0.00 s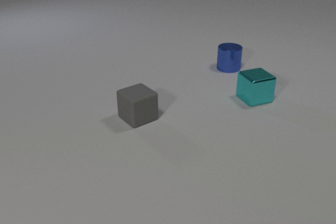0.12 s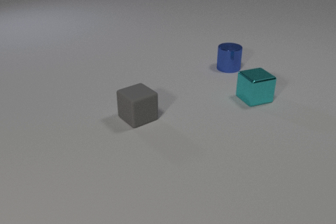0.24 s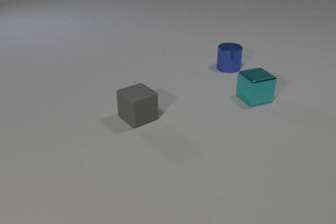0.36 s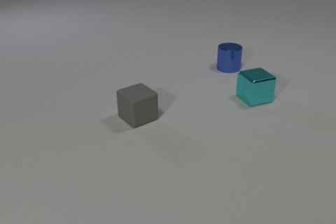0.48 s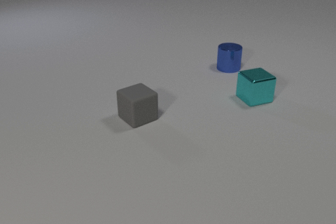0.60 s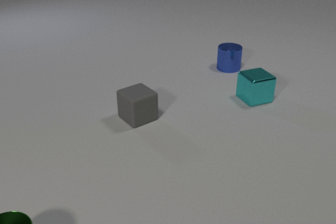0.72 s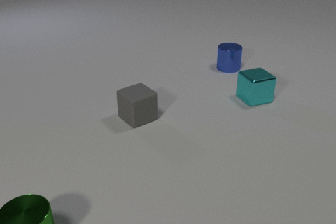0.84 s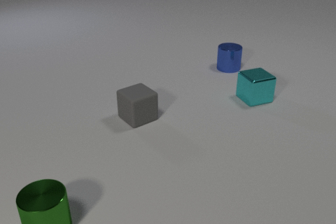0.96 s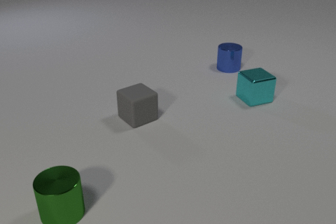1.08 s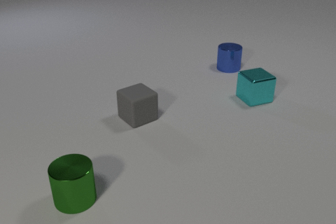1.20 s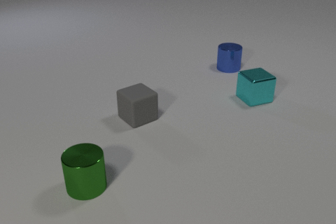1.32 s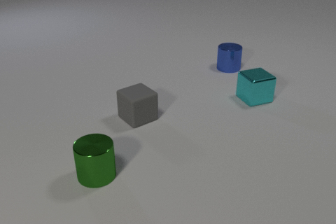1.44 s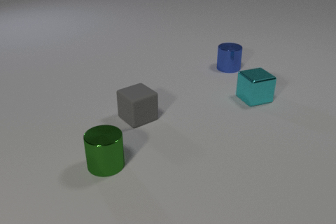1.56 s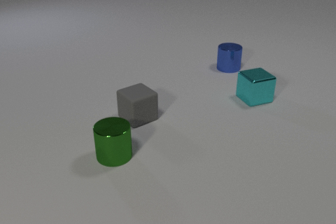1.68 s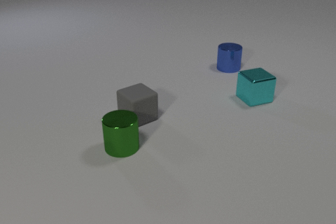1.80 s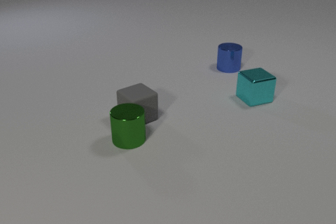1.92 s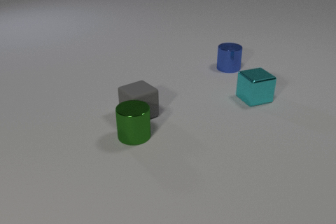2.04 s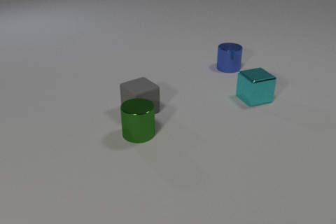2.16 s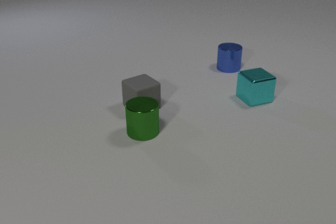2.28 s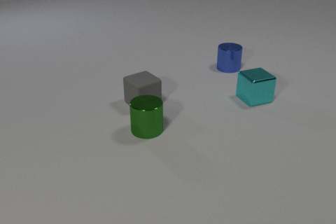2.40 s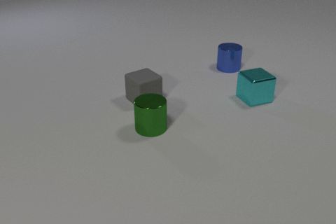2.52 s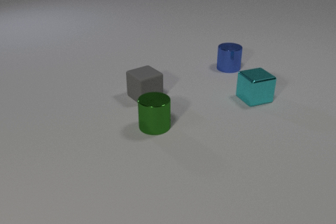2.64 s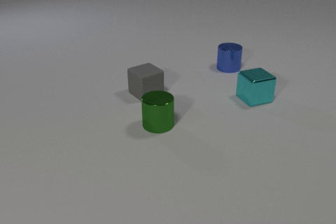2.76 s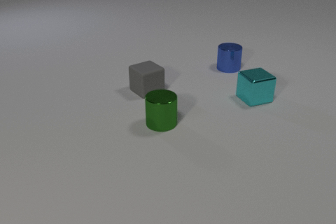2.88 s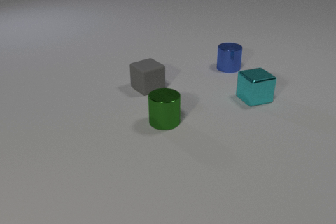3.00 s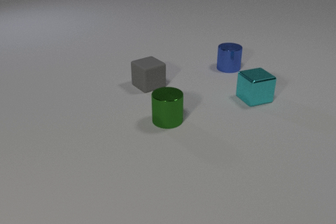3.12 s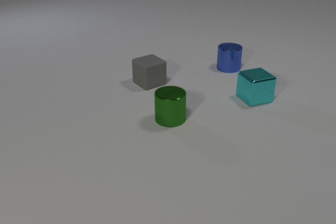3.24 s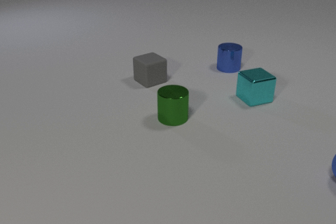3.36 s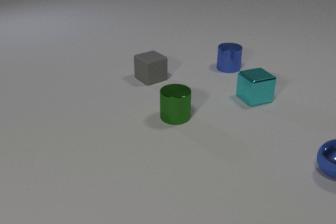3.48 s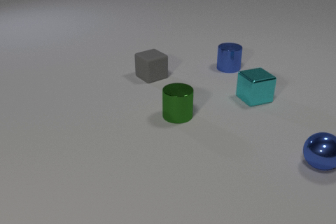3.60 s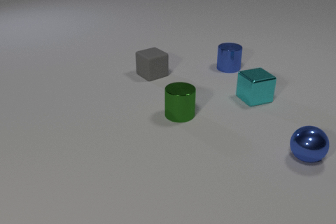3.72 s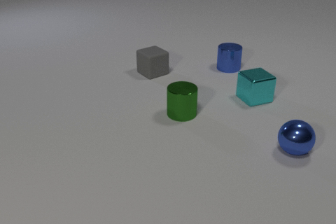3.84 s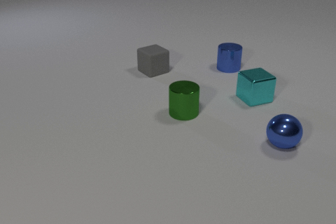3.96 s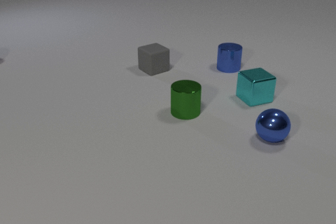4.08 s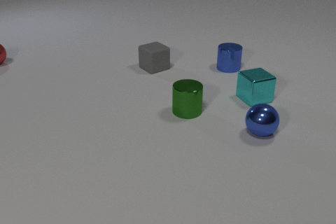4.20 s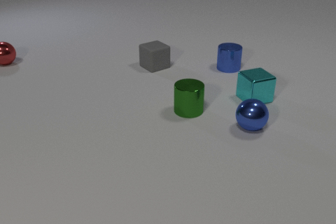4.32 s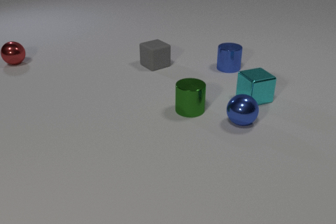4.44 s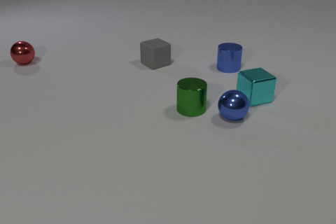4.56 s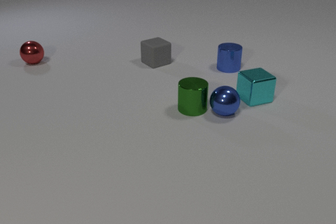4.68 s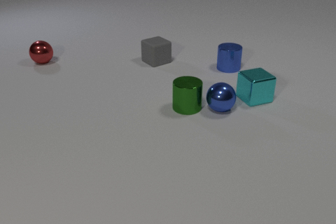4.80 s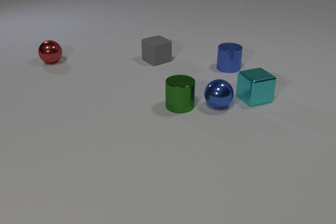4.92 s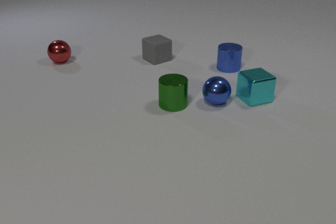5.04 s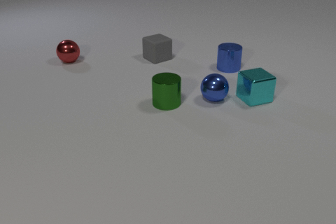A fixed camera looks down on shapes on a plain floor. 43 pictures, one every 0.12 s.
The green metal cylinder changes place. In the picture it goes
away from the camera.
The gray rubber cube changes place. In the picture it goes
away from the camera.
0.00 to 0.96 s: The green metal cylinder comes in at the bottom edge, slides away from the camera and to the right.
0.96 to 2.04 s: The green metal cylinder slides away from the camera and to the right. The gray rubber cube slides away from the camera. The green metal cylinder and the gray rubber cube collide.
2.04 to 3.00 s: The green metal cylinder slides to the right and away from the camera. The gray rubber cube slides away from the camera.
3.00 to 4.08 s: The green metal cylinder slides to the right and away from the camera. The gray rubber cube slides away from the camera. The blue metal sphere comes in at the right edge, rolls to the left and away from the camera. The red metal sphere comes in at the left edge, rolls to the right.
4.08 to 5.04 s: The green metal cylinder slides to the left and away from the camera. The gray rubber cube slides away from the camera. The blue metal sphere rolls away from the camera and to the left. The red metal sphere rolls to the right. The green metal cylinder and the blue metal sphere collide.
Are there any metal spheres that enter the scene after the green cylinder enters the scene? yes.
What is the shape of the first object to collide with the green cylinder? cube.
Are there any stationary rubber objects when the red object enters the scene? no.
